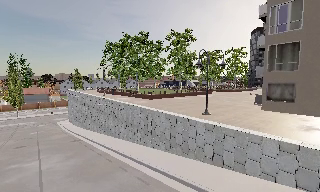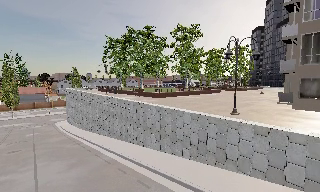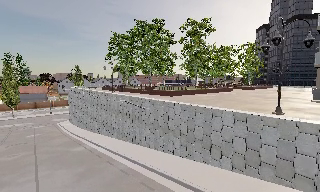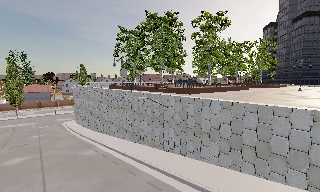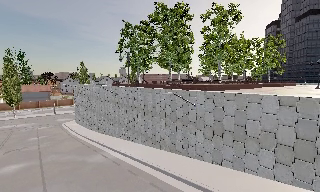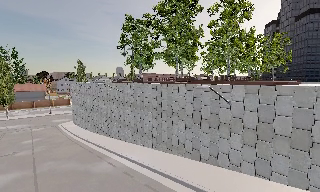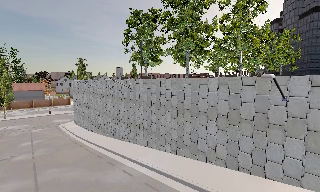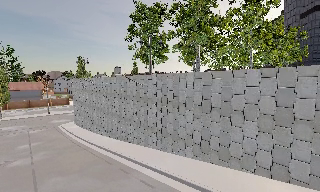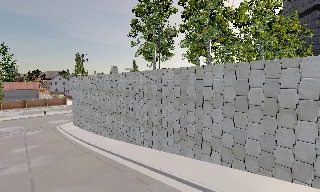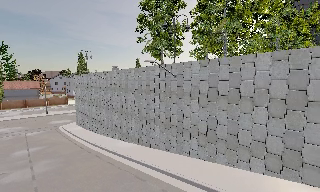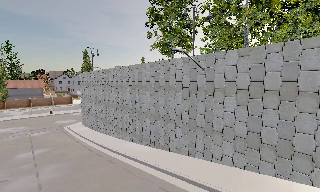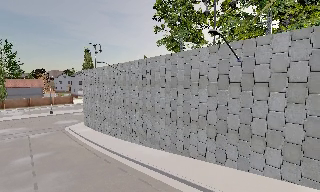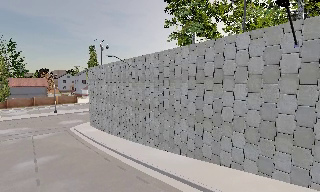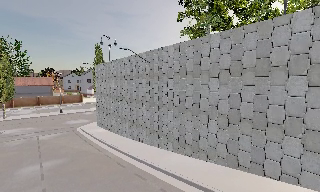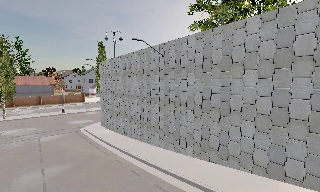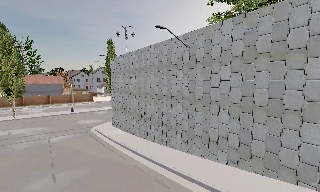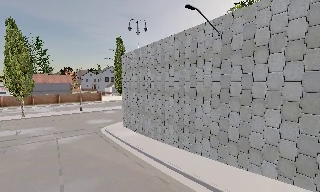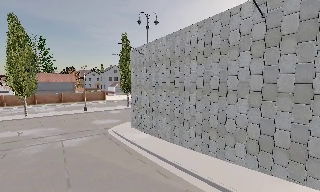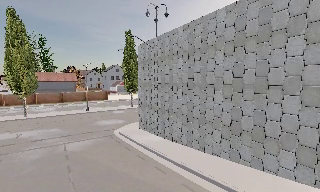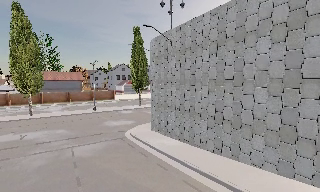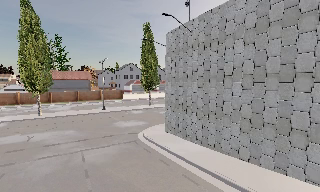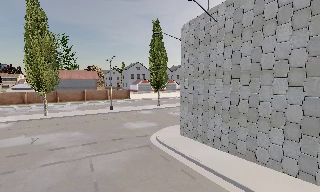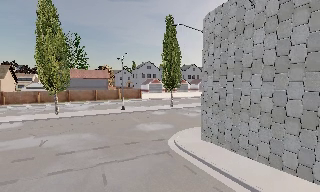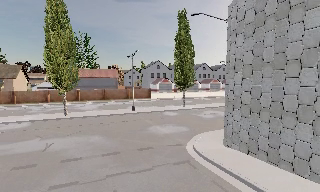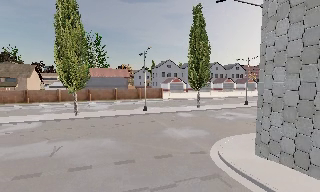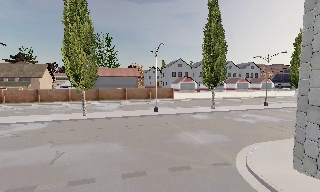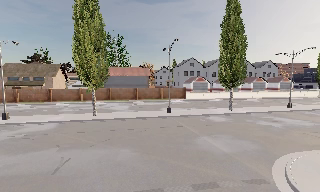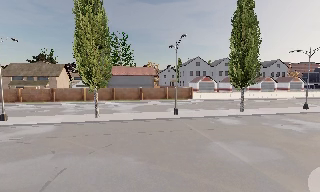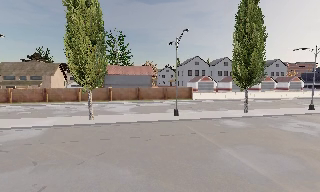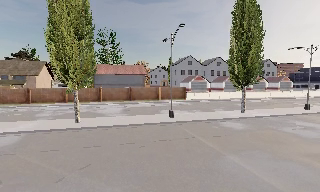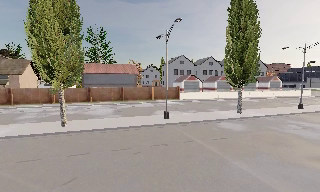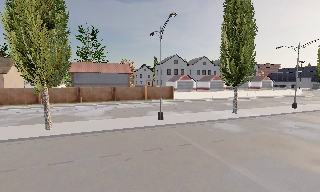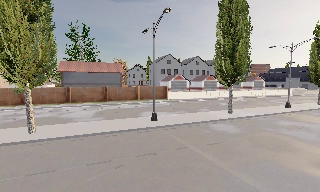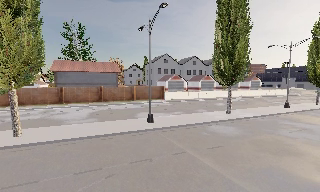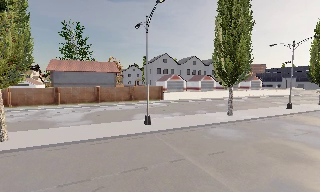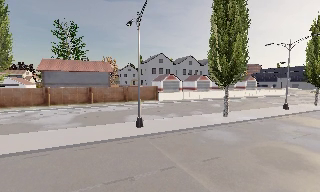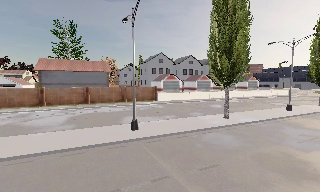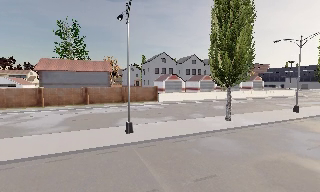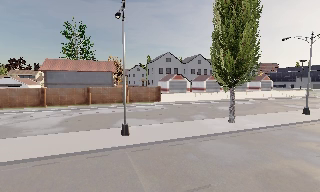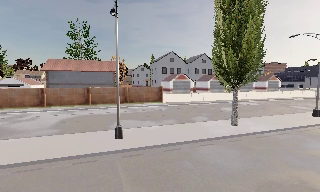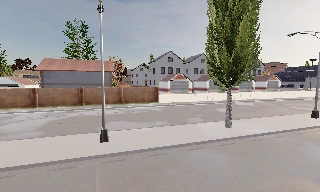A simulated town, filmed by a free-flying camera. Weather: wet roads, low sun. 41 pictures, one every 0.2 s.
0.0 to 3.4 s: The camera travels forward and to its left, about 30 m, so what stands in front looms larger.
3.4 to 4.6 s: The scene slides to the right, as the camera pans about 10 degrees to its left. It travels forward and to its left, about 9 m, so what stands in front looms larger.
4.6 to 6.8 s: The camera travels forward, about 11 m, so what stands in front looms larger. It loses speed.
6.8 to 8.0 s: The camera travels forward and to its right, about 4.5 m, so what stands in front looms larger.
The film runs forward here.
